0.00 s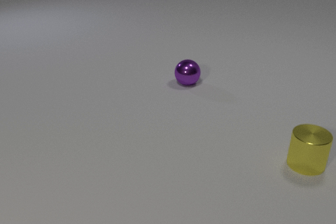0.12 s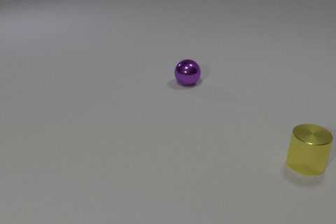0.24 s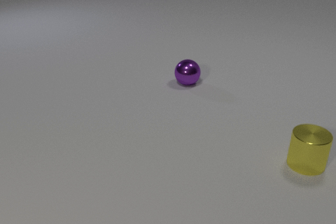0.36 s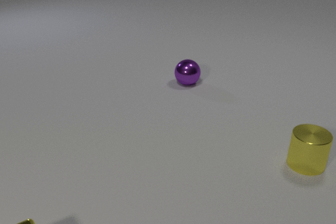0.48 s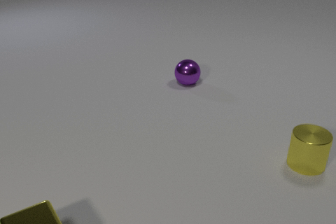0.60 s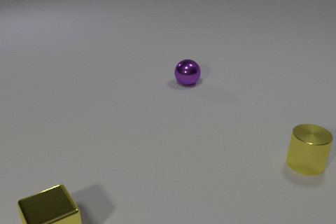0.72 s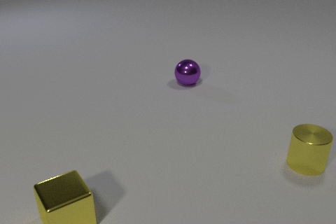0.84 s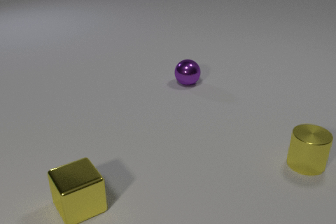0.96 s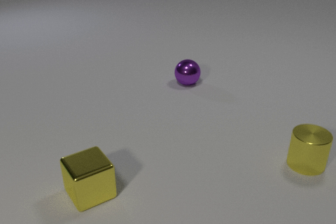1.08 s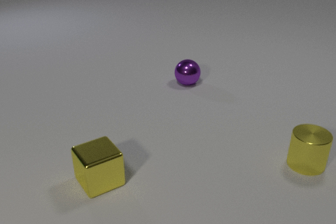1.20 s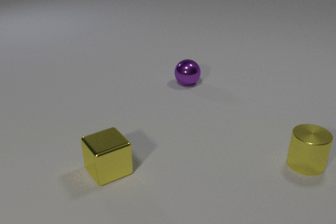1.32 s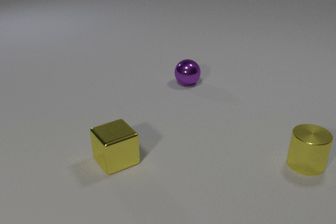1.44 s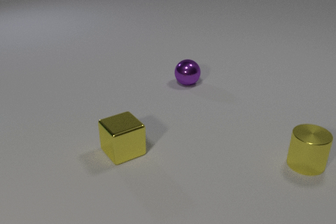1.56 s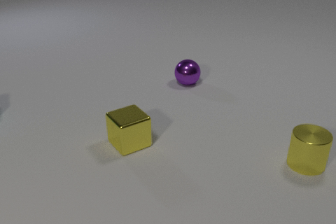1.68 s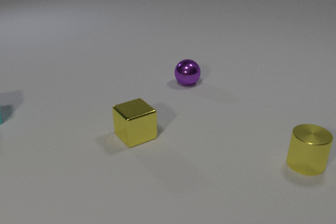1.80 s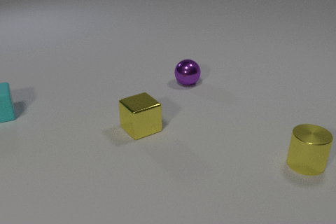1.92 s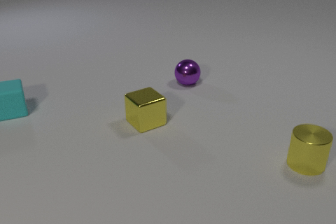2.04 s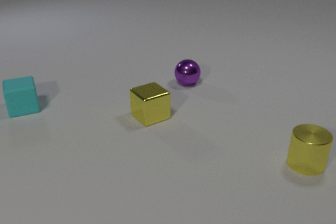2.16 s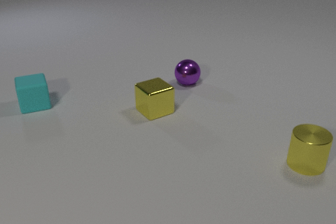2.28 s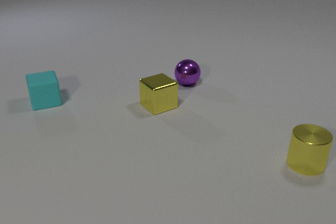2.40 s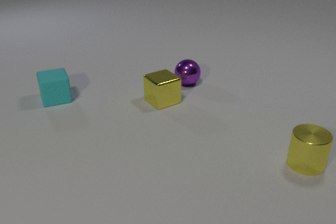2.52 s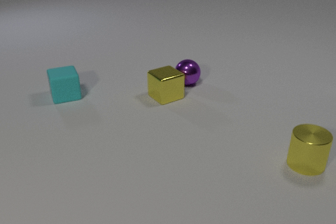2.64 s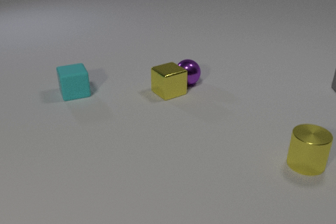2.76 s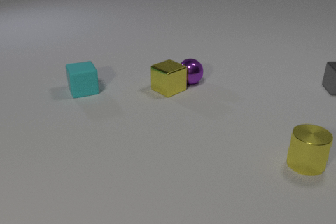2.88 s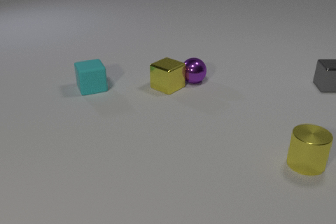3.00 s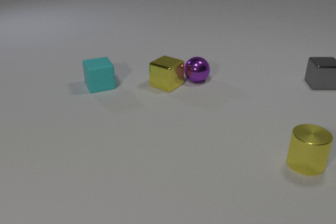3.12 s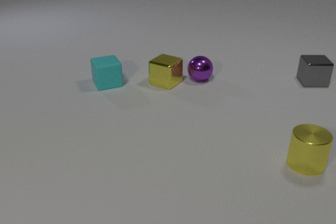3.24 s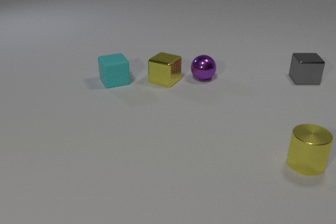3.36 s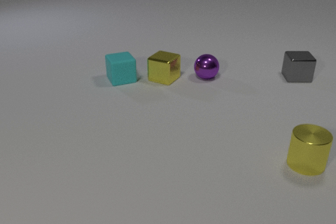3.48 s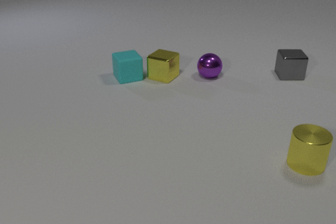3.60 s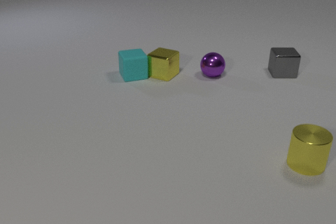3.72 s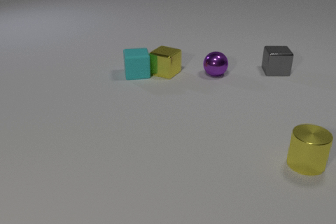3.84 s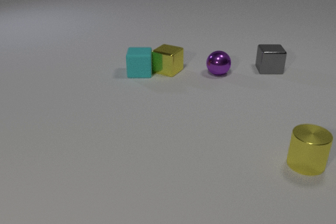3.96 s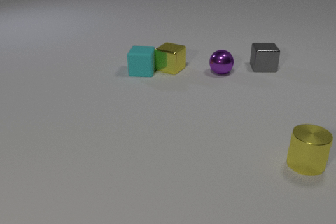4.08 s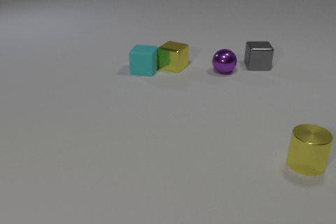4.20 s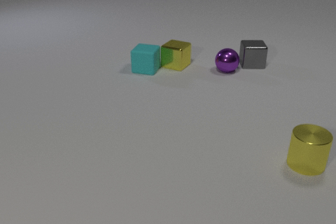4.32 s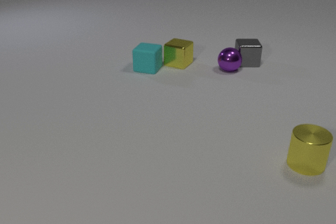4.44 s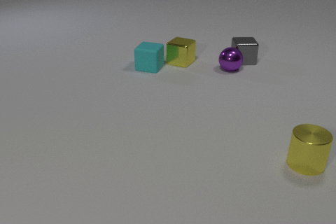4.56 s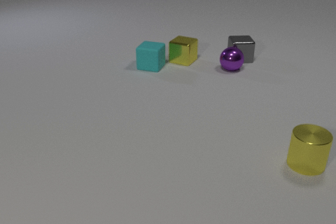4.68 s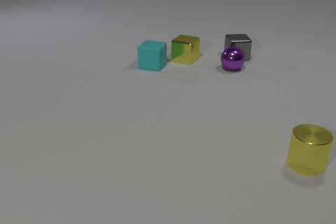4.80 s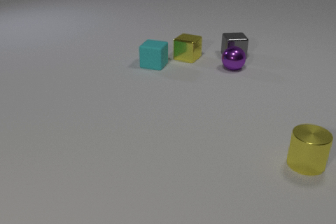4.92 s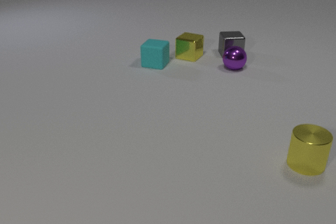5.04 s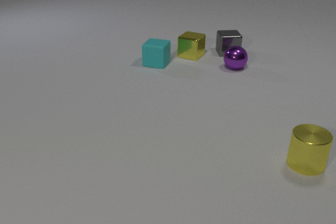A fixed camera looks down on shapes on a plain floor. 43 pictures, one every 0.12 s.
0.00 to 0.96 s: The yellow metal cube comes in at the bottom edge, slides away from the camera and to the right.
0.96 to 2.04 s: The yellow metal cube slides away from the camera and to the right. The cyan rubber cube comes in at the left edge, slides to the right.
2.04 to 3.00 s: The yellow metal cube slides away from the camera, spins counterclockwise seen from above by about 15 degrees, its near face sliding to the right. The purple metal sphere rolls to the right and away from the camera. The cyan rubber cube slides to the right and away from the camera. The gray metal cube comes in at the right edge, slides to the left. The yellow metal cube and the purple metal sphere collide.
3.00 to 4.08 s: The yellow metal cube slides away from the camera. The purple metal sphere rolls to the right and away from the camera. The cyan rubber cube slides to the right and away from the camera, spins clockwise seen from above by about 30 degrees, its near face sliding to the left. The gray metal cube slides to the left and away from the camera. The yellow metal cube and the cyan rubber cube collide.
4.08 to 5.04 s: The yellow metal cube slides away from the camera and to the right. The purple metal sphere rolls away from the camera and to the right. The cyan rubber cube slides away from the camera and to the right. The gray metal cube slides away from the camera and to the left. The purple metal sphere and the gray metal cube collide.
How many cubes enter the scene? 3.
How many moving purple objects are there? 1.
What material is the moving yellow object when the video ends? metal.
